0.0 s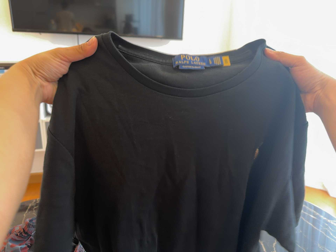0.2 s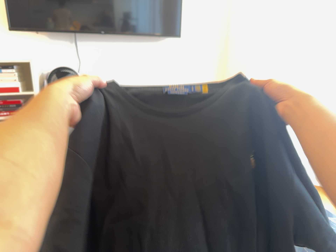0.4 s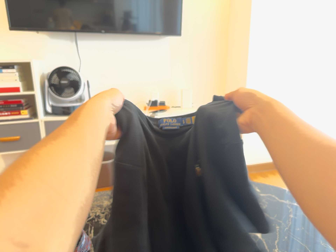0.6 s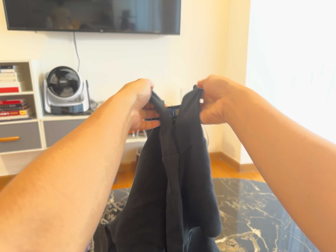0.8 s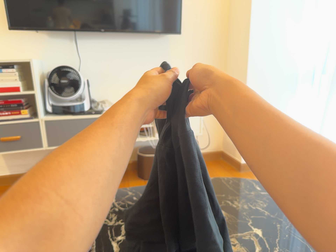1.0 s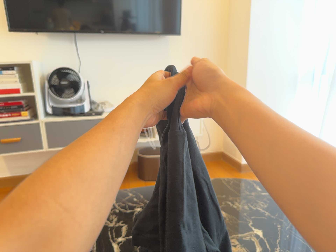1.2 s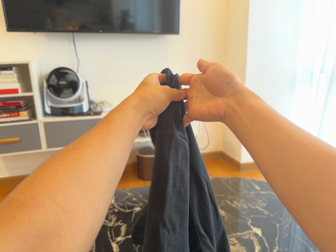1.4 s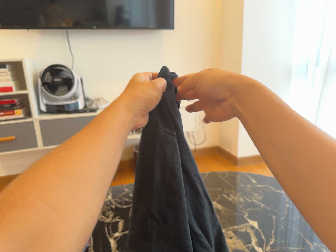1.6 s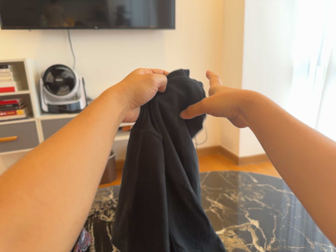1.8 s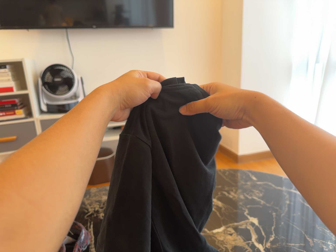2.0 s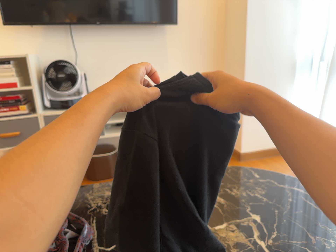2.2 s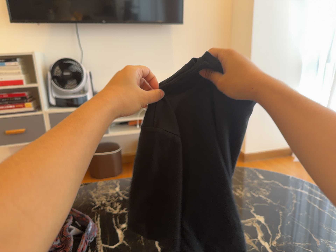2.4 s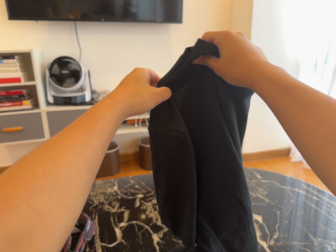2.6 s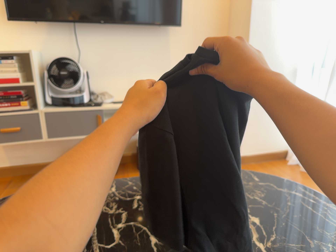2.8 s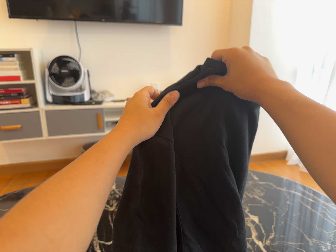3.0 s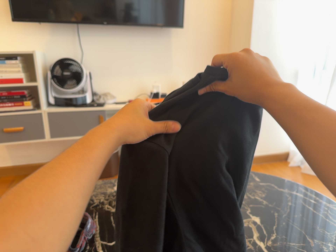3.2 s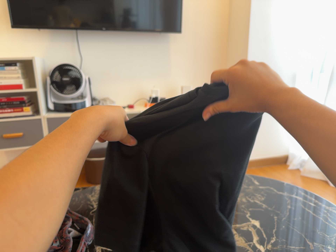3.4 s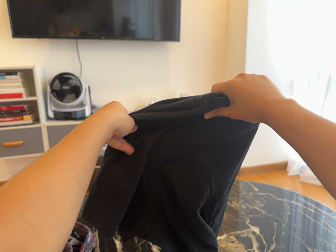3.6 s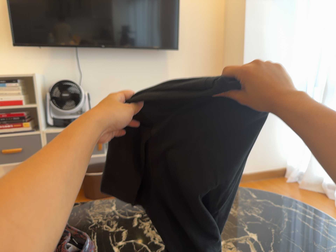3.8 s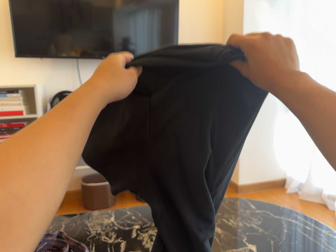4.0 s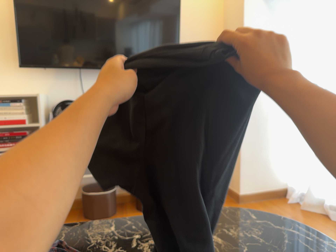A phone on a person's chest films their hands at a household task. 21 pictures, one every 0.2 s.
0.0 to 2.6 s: The camera shifts only a little, or ends up much as it began.
2.6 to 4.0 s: The camera travels backward, about 6 cm, so what stands in front gets smaller. Its aim tips toward the top of its view by about 10 degrees, and the scene shifts downward.
The film runs forward here.
